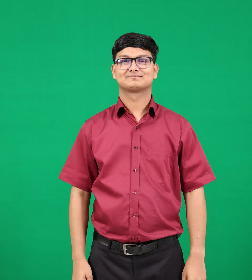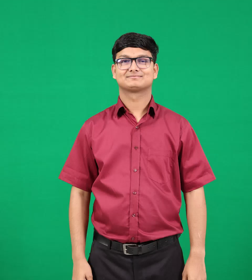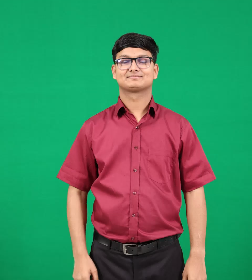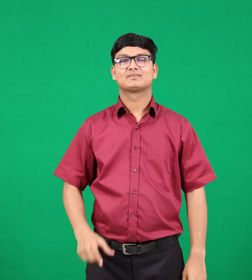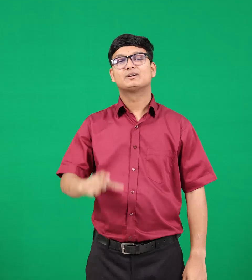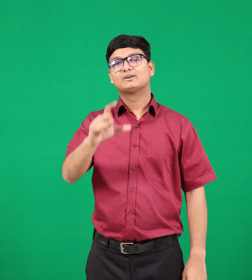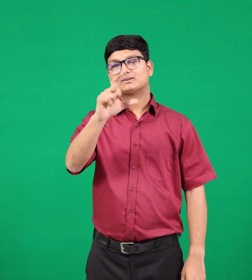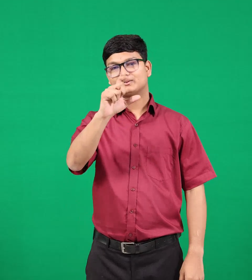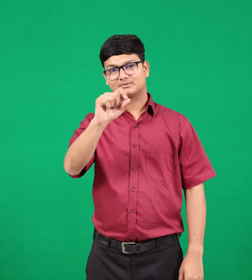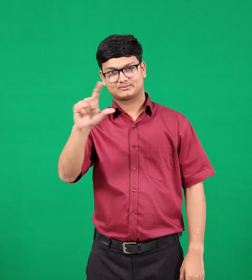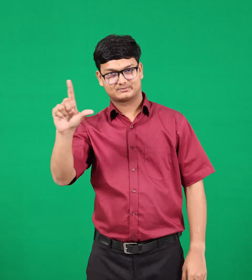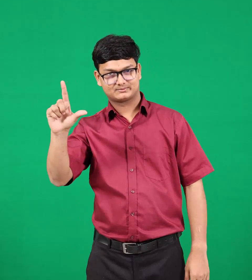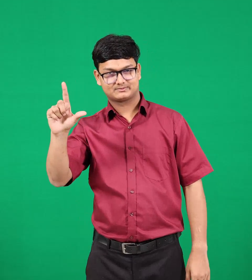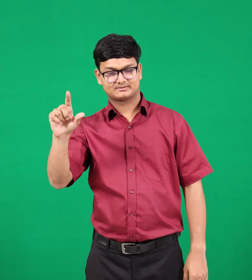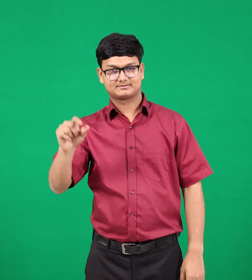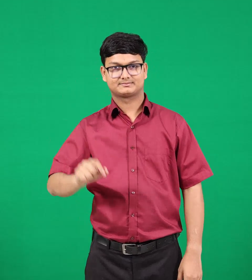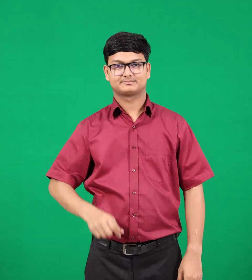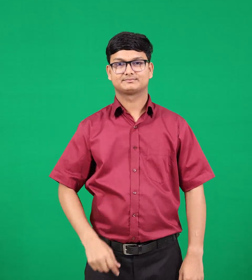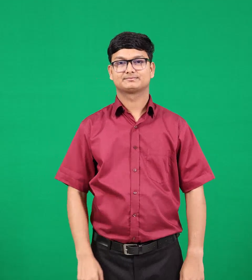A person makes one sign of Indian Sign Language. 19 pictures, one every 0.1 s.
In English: cool
